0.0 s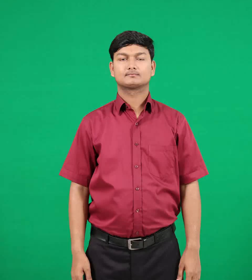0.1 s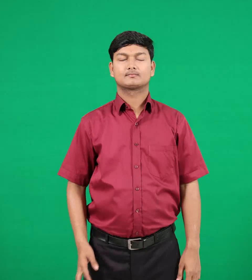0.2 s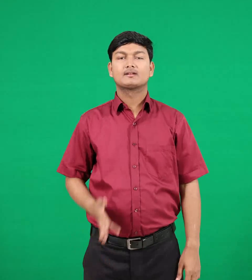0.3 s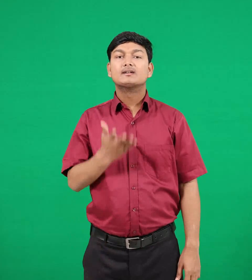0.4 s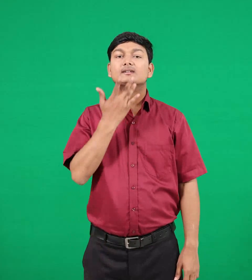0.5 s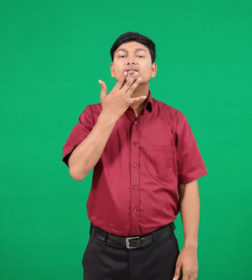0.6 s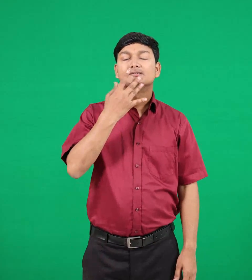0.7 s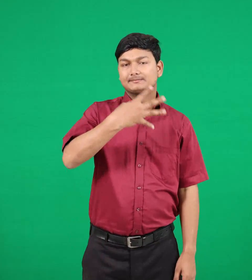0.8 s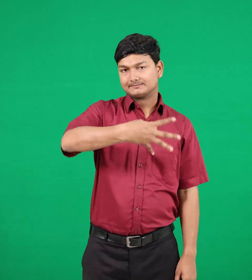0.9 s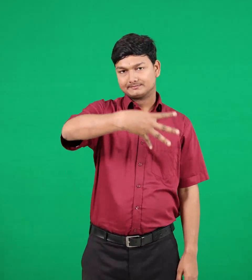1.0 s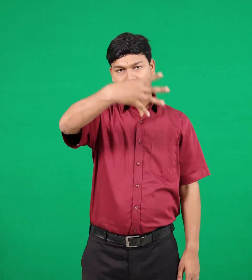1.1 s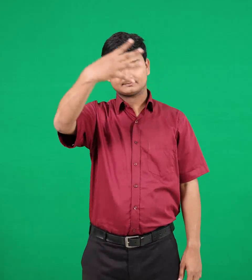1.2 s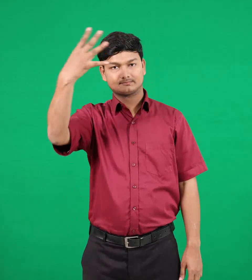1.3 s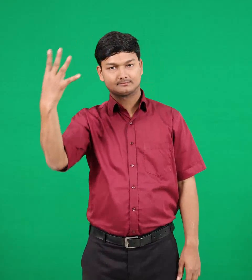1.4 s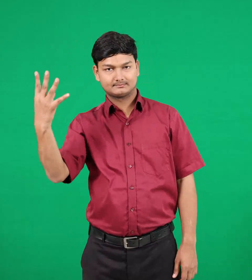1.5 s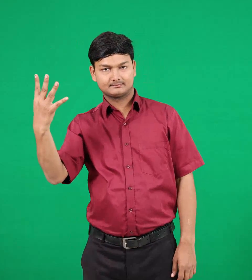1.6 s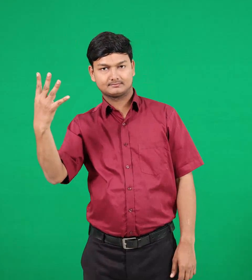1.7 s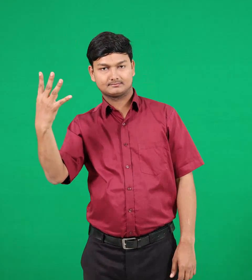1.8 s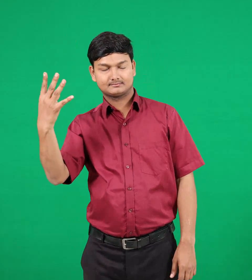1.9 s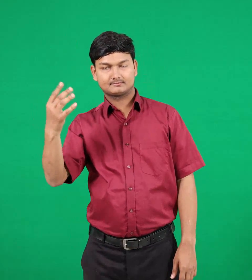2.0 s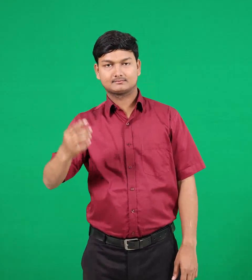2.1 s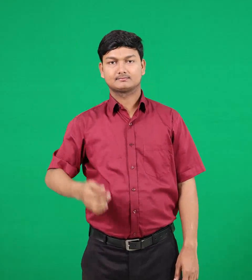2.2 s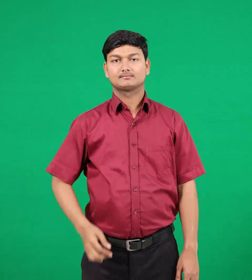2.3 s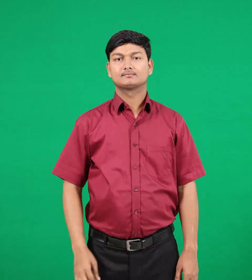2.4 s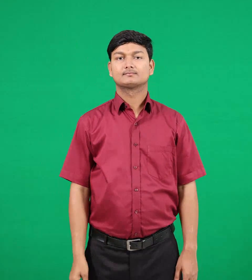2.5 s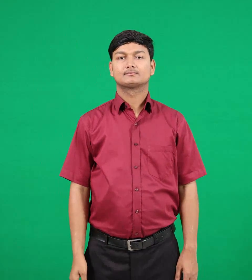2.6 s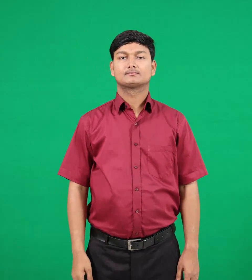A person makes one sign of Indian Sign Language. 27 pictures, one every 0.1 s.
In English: rainbow
